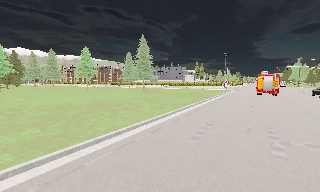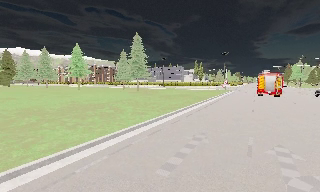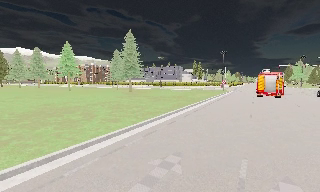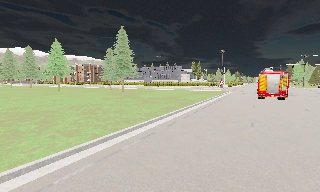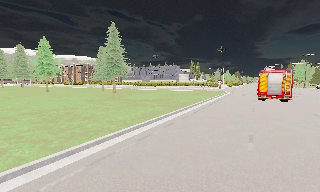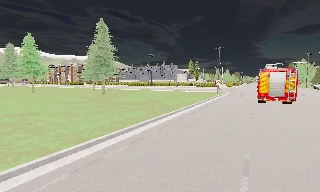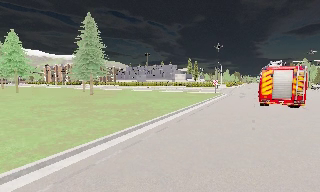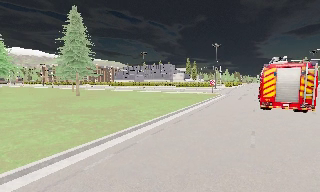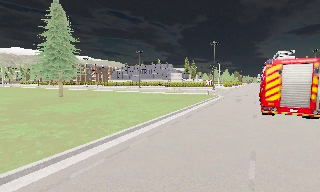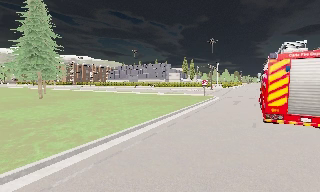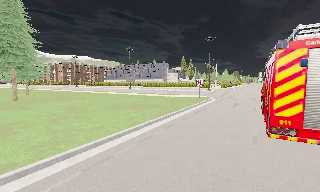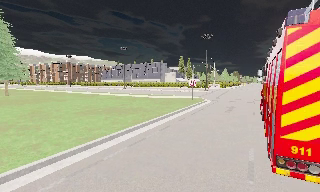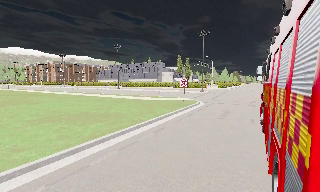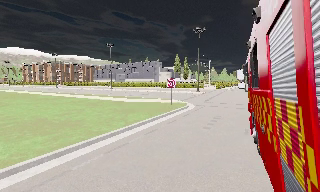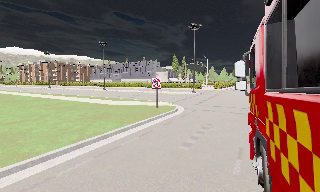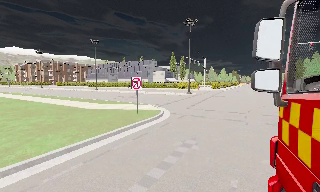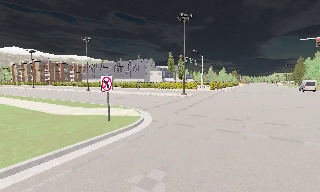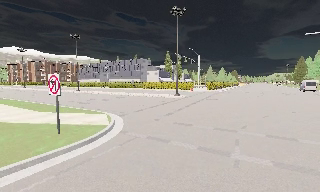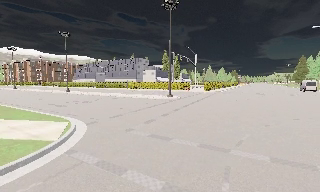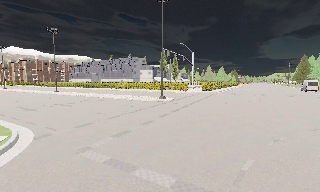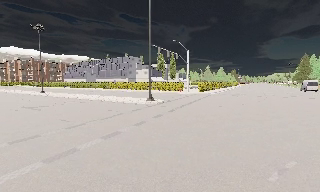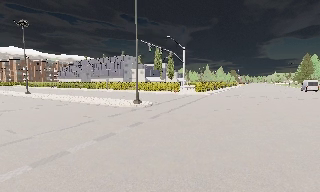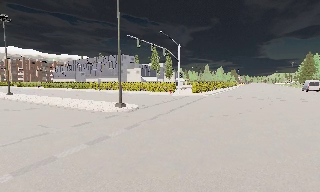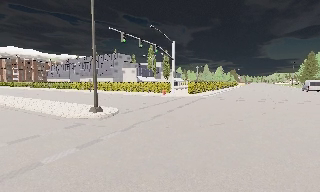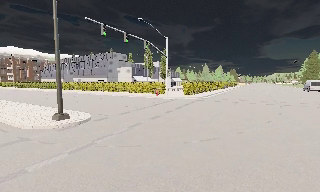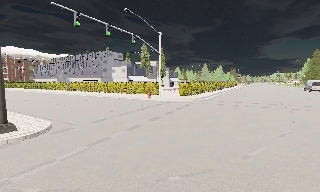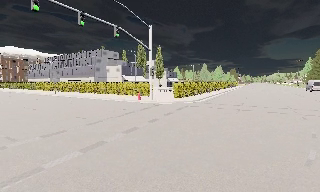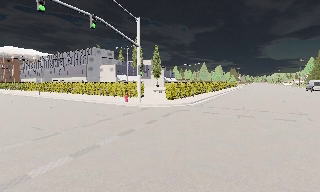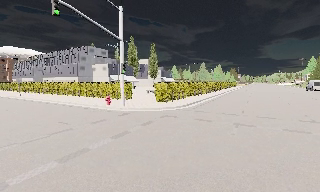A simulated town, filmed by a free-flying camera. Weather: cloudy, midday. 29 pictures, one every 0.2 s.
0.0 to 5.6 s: The camera travels forward and to its right, about 65 m, so what stands in front looms larger.
The film runs forward here.
